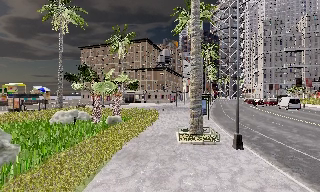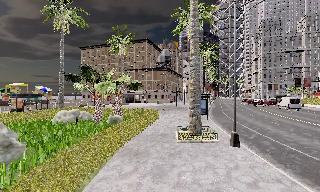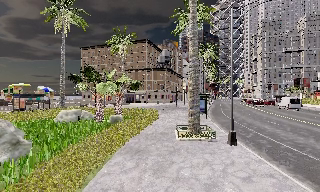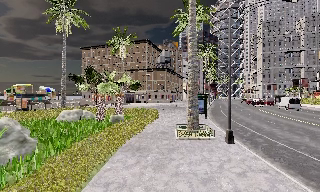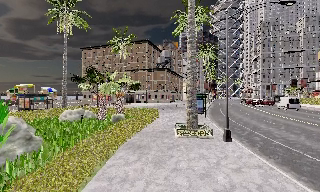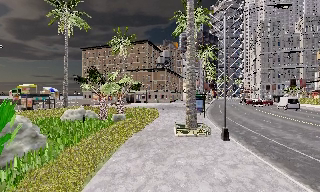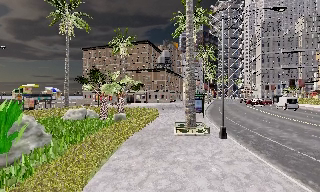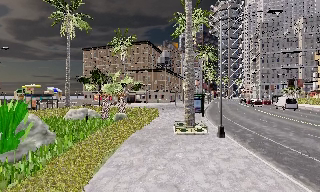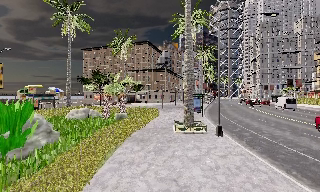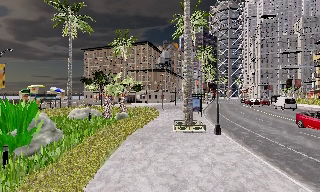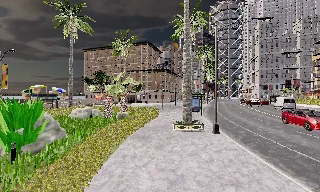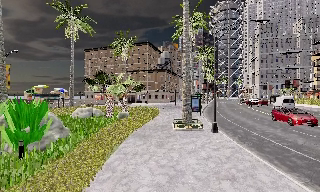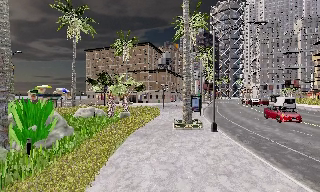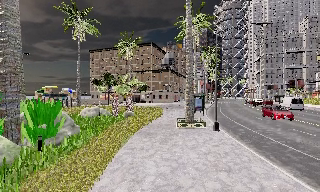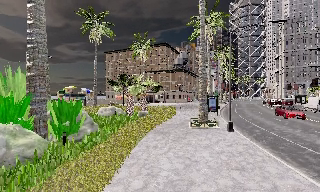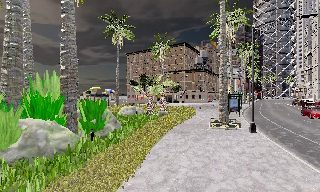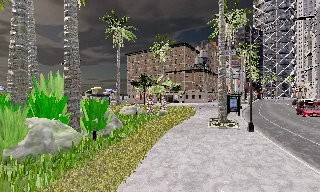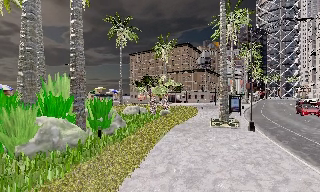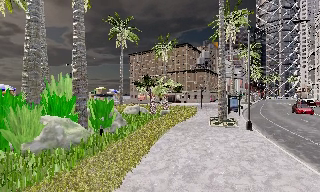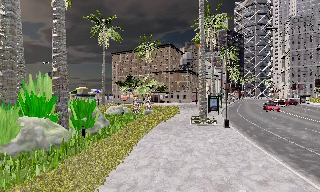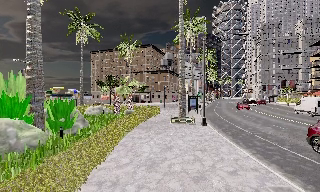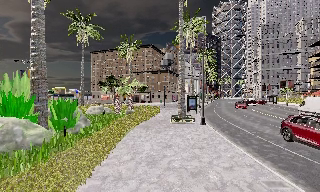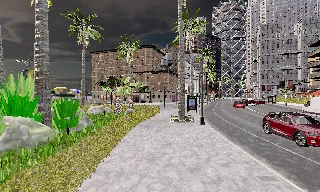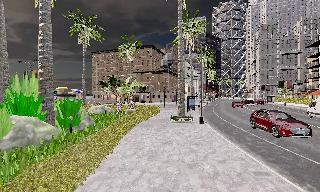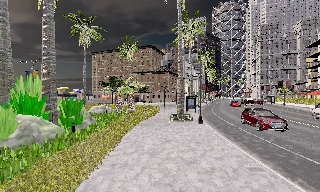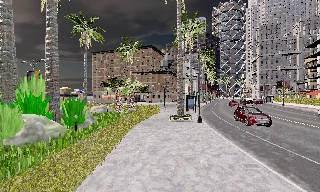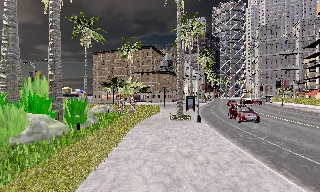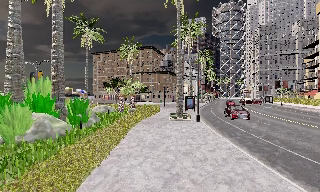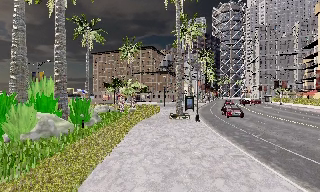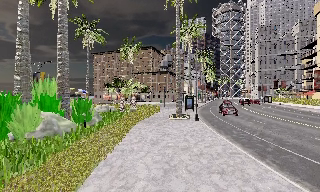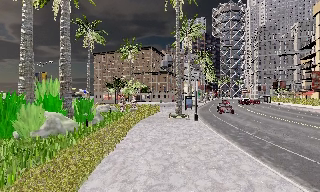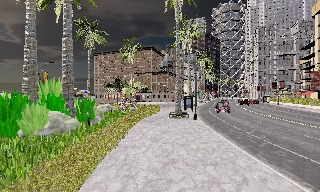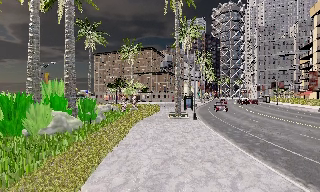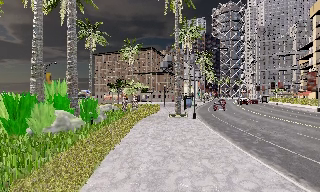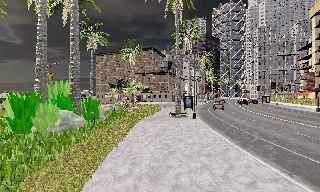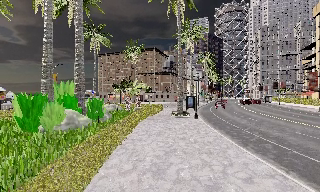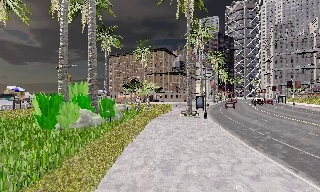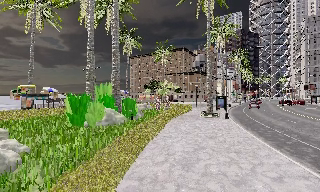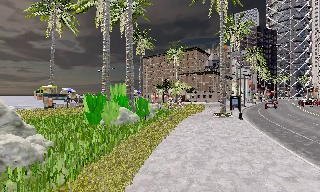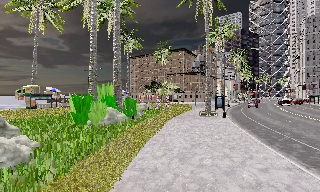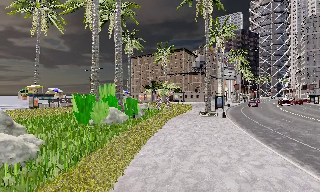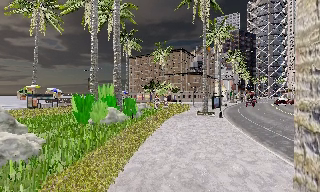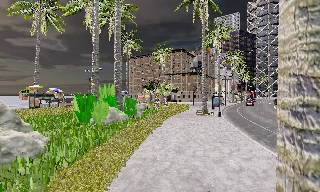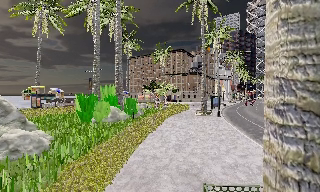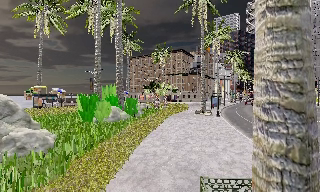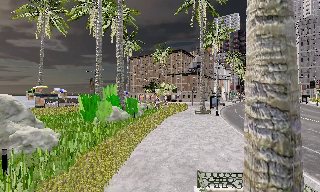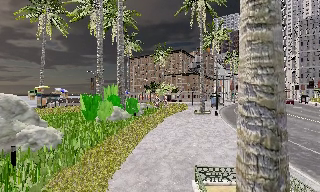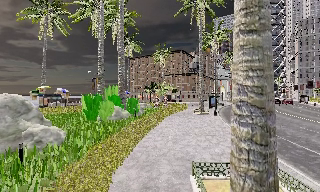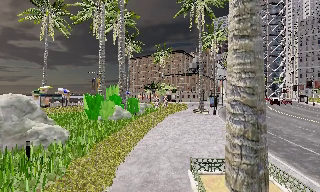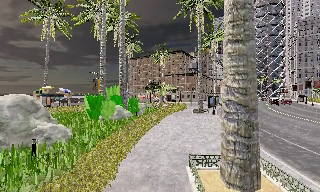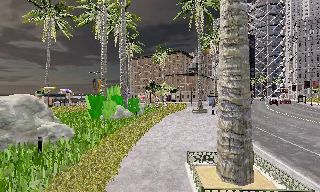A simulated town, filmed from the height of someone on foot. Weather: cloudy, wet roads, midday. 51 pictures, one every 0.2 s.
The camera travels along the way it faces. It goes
backward.
0.0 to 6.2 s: The camera travels backward, about 9 m, so what stands in front gets smaller.
6.2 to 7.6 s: The scene slides to the right, as the camera pans about 15 degrees to its left. It travels backward, about 2 m, so what stands in front gets smaller.
7.6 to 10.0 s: The camera travels backward, about 3.5 m, so what stands in front gets smaller.
The film runs backward here.
